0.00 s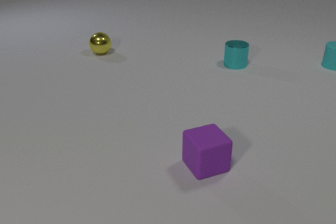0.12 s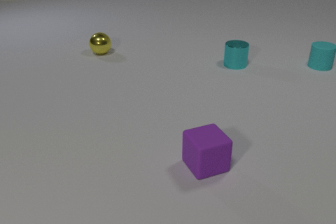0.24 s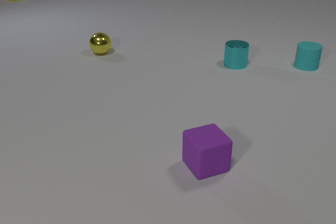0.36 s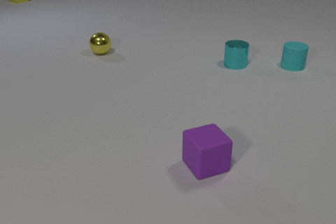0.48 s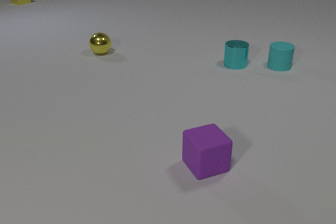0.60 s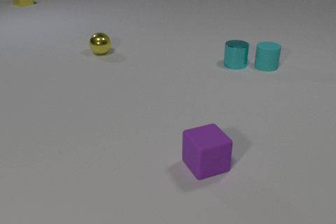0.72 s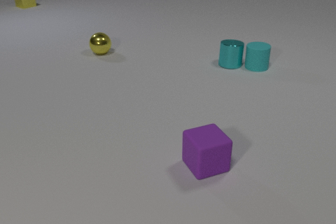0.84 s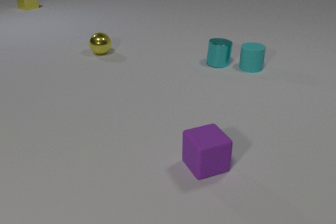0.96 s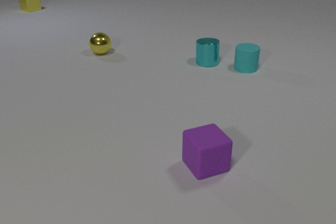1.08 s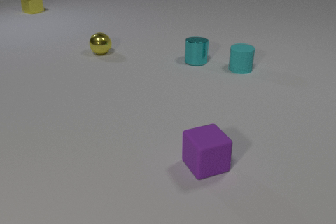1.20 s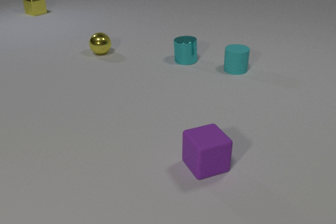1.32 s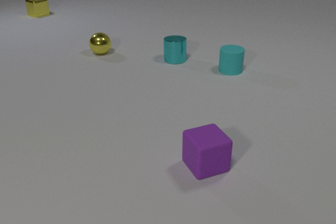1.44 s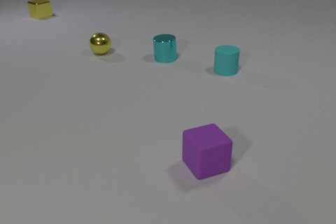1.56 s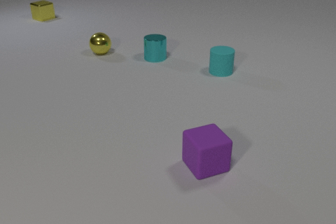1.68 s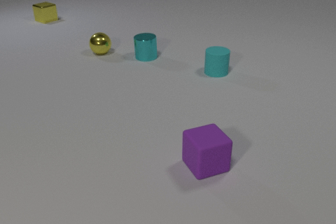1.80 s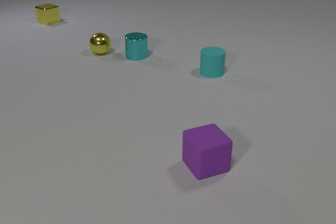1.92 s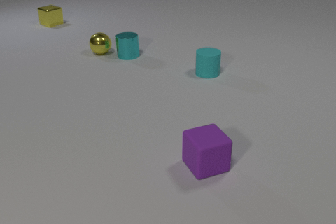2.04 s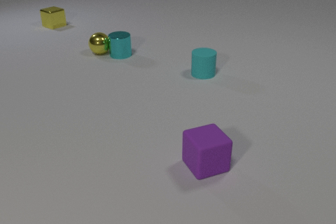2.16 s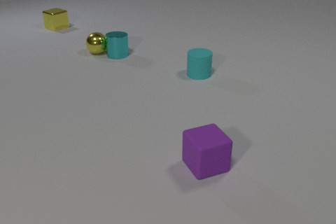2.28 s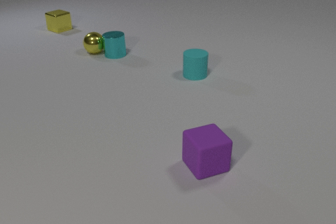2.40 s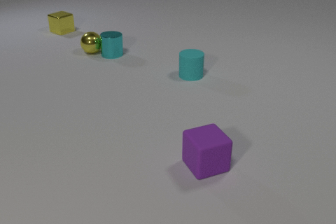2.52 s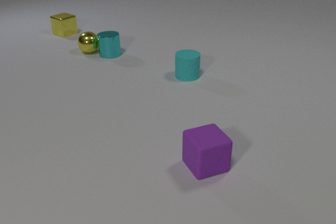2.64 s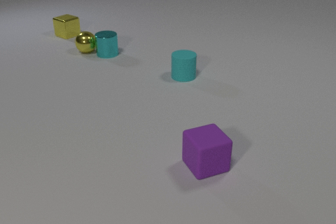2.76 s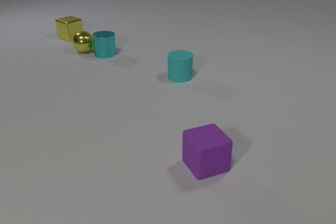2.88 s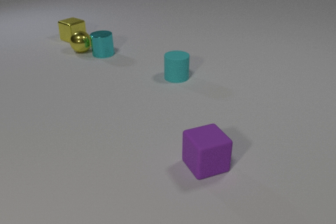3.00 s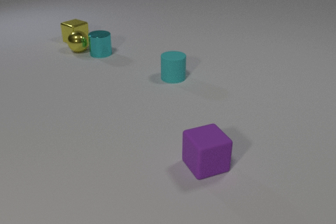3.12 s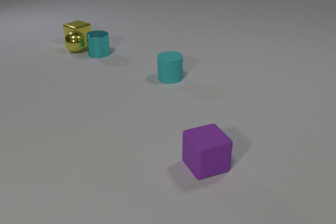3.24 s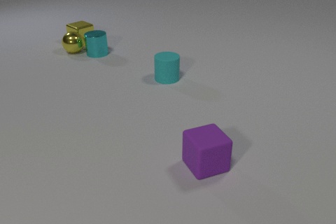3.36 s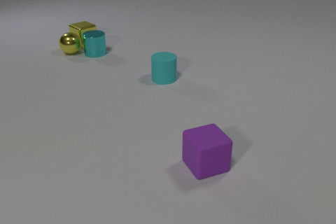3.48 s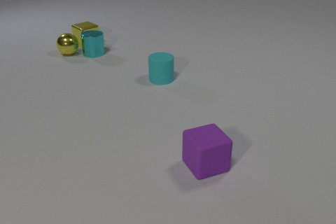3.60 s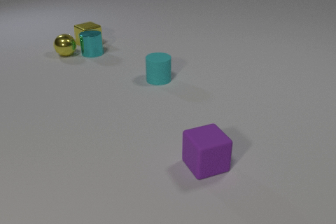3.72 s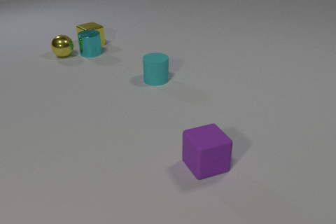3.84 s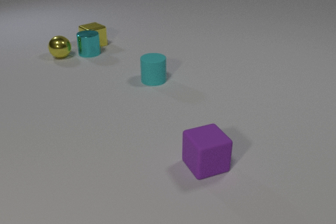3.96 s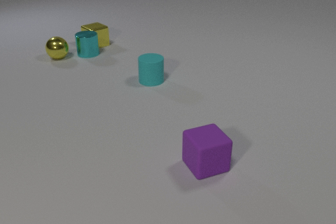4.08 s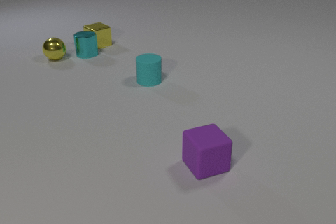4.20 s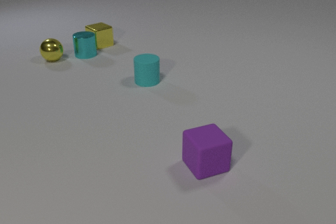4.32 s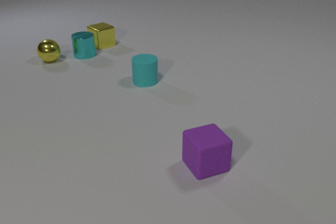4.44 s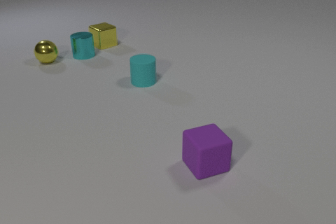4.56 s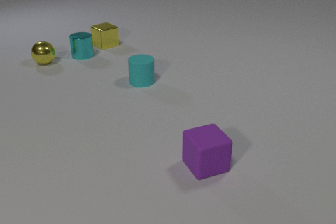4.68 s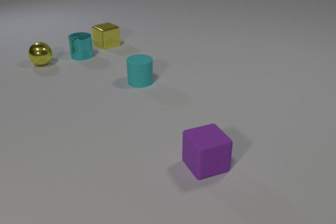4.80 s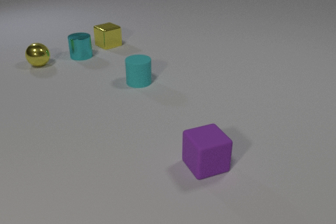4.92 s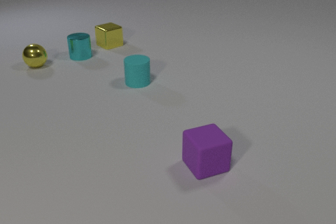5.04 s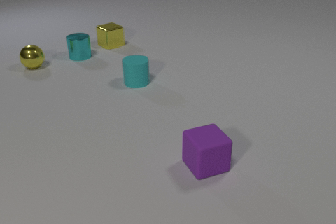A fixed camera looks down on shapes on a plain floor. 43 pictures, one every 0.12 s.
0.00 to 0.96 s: The cyan rubber cylinder slides to the left. The cyan metal cylinder slides to the left. The yellow metal cube comes in at the top edge, slides toward the camera. The cyan rubber cylinder and the cyan metal cylinder collide.
0.96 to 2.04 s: The cyan rubber cylinder slides to the left and toward the camera. The cyan metal cylinder slides to the left. The yellow metal cube slides toward the camera. The cyan metal cylinder and the yellow metal sphere collide.
2.04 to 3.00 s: The cyan rubber cylinder slides to the left. The cyan metal cylinder slides to the left. The yellow metal sphere rolls to the left and away from the camera. The yellow metal cube slides toward the camera.
3.00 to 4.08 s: The cyan rubber cylinder slides to the left. The cyan metal cylinder slides to the left. The yellow metal sphere rolls to the left and toward the camera. The yellow metal cube slides to the right and toward the camera. The yellow metal sphere and the yellow metal cube collide. The cyan metal cylinder and the yellow metal cube collide.
4.08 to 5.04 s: The cyan rubber cylinder slides to the left. The cyan metal cylinder slides to the left and toward the camera. The yellow metal sphere rolls to the left and toward the camera. The yellow metal cube slides to the right.
What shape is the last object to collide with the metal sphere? cube.
How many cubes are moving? 1.
Are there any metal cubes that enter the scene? yes.
